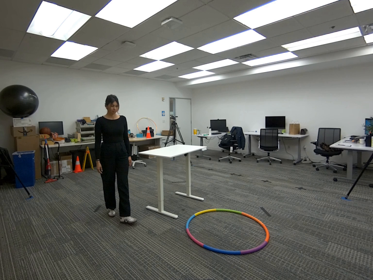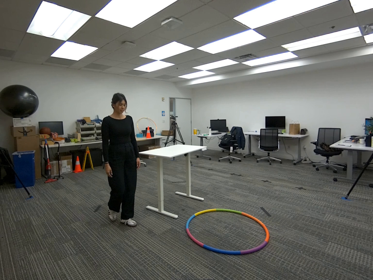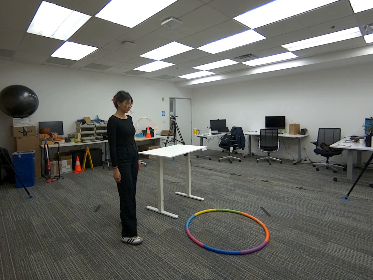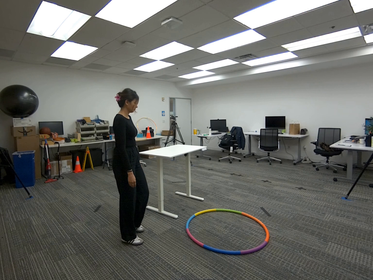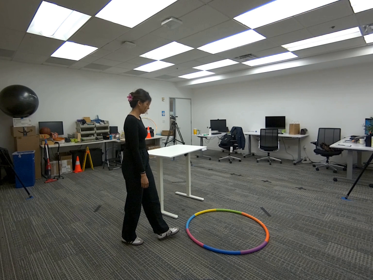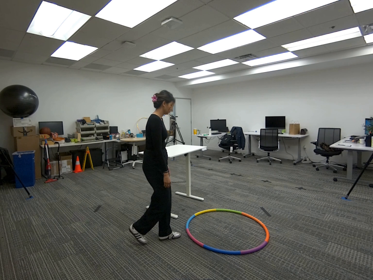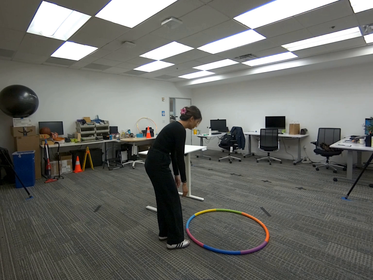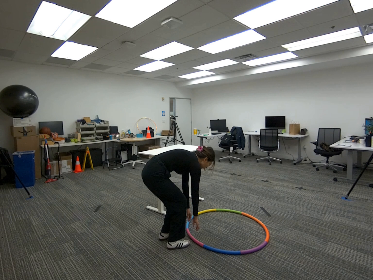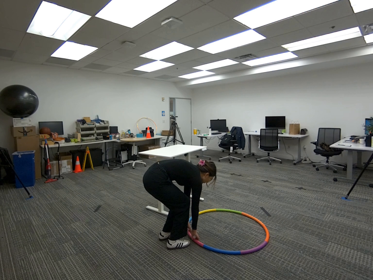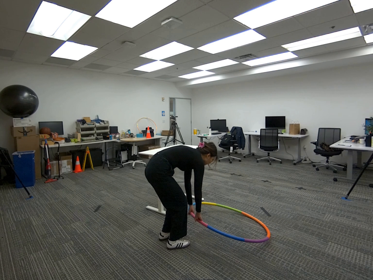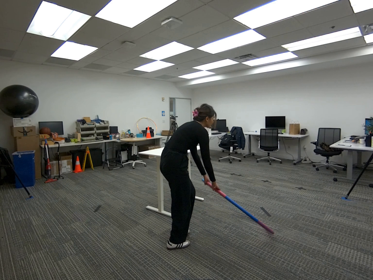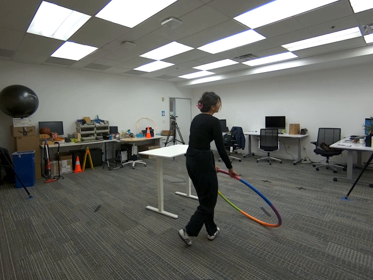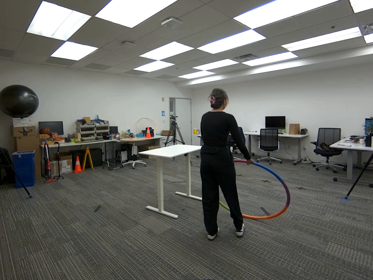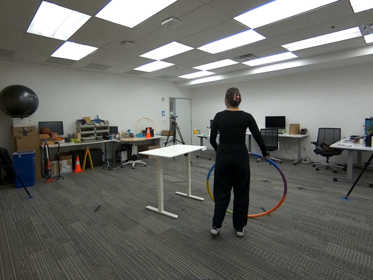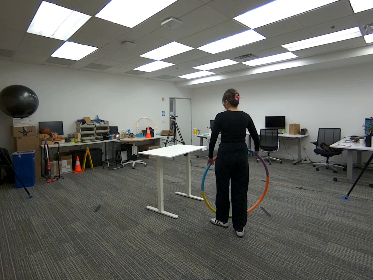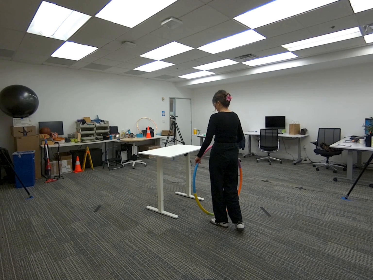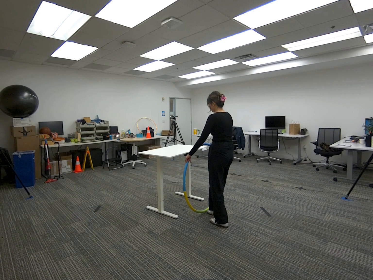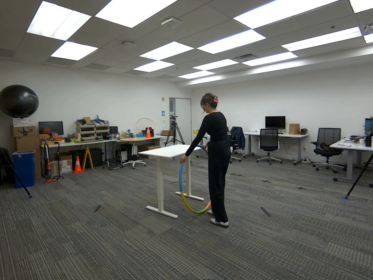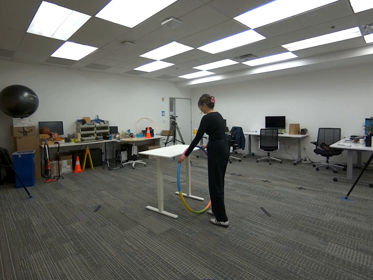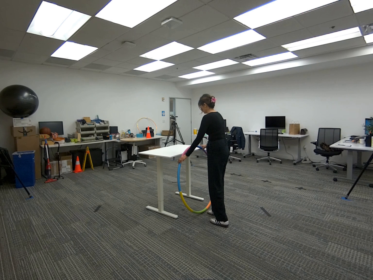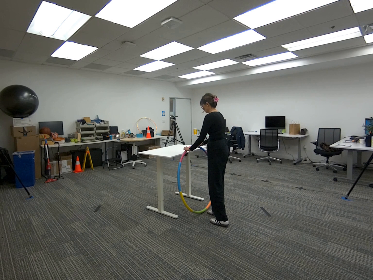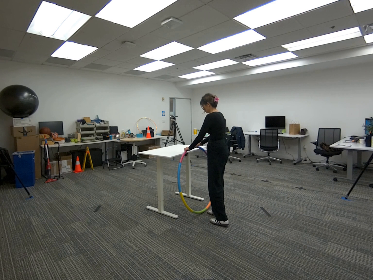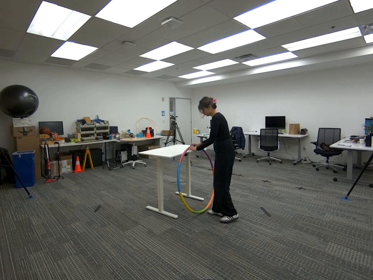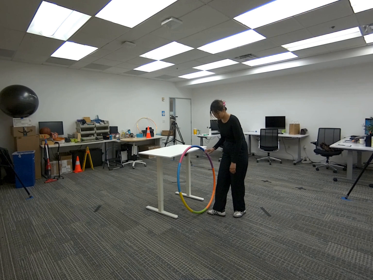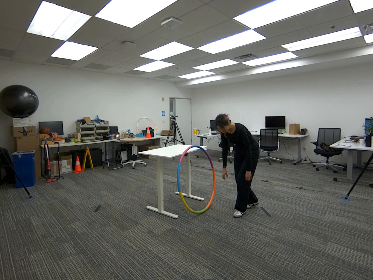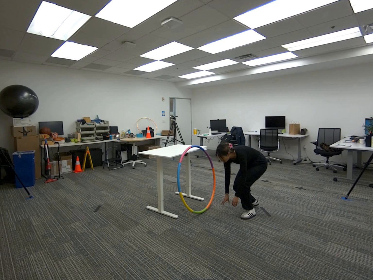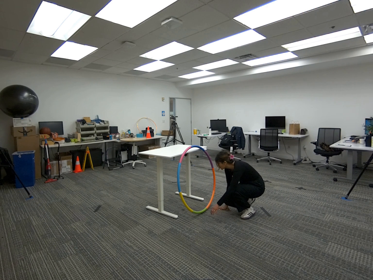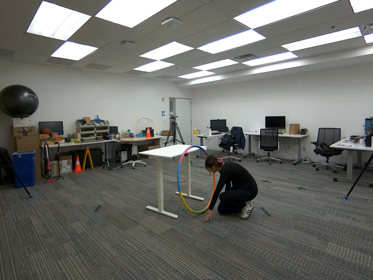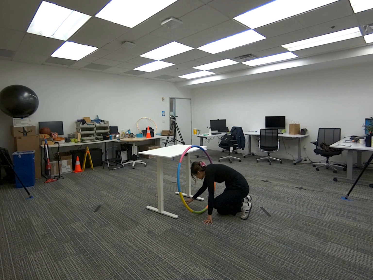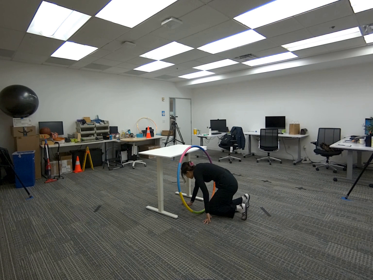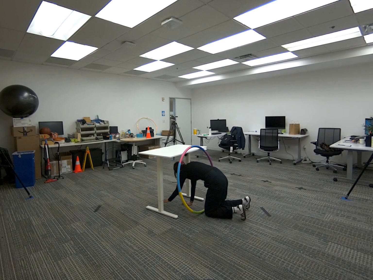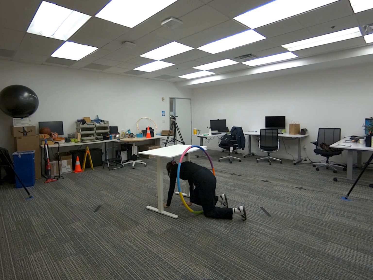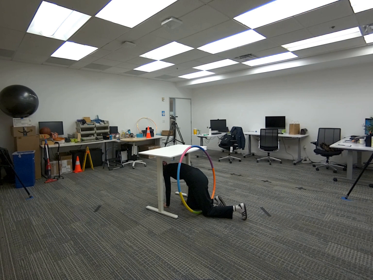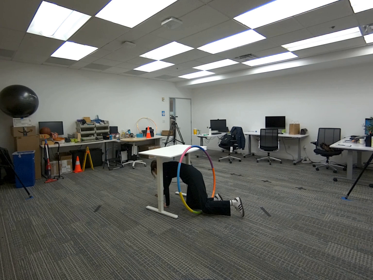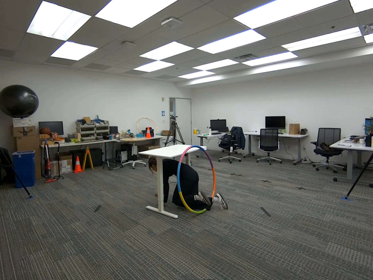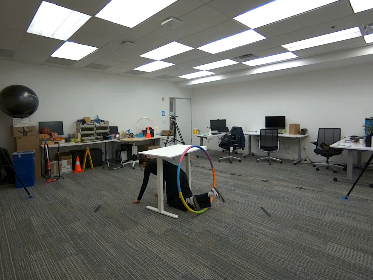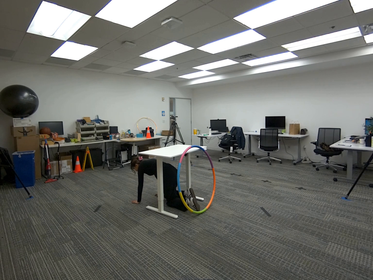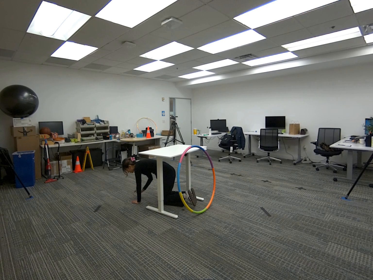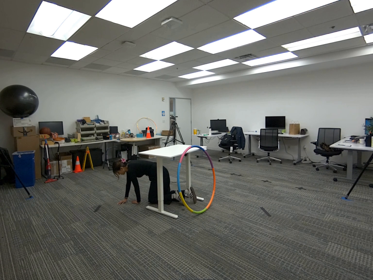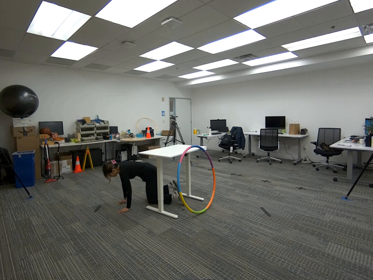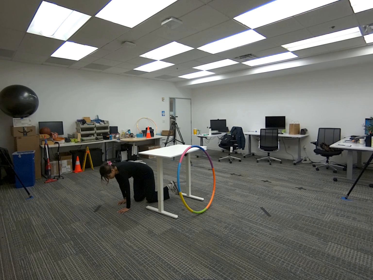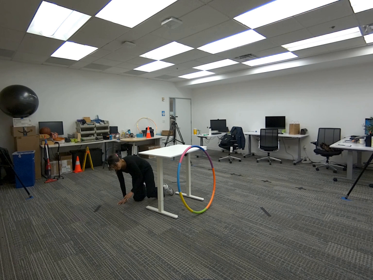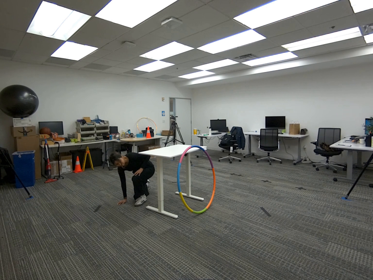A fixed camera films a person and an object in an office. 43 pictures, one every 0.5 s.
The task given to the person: Walk over to the hula hoop on the floor and place it against the white desk. Crawl through the hula hoop and stand up.
